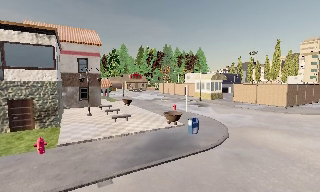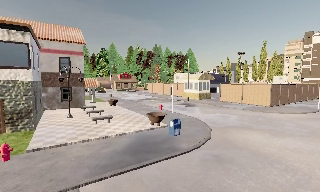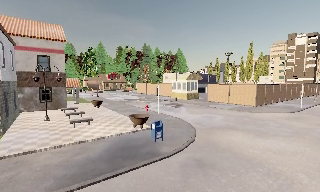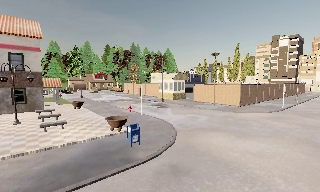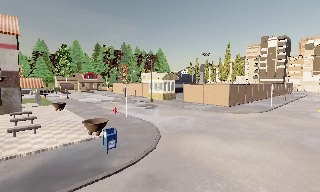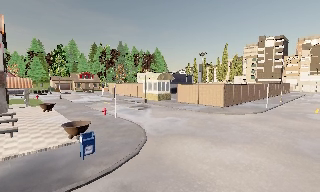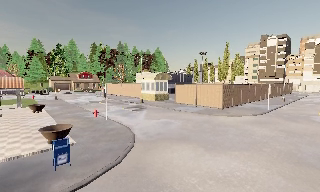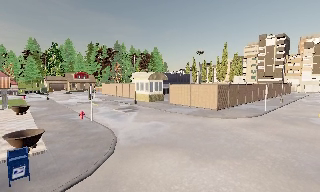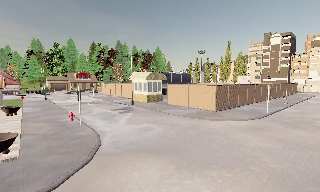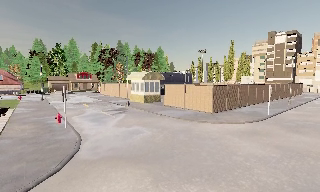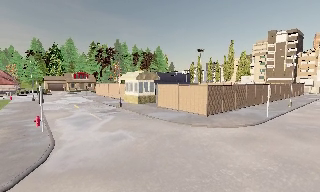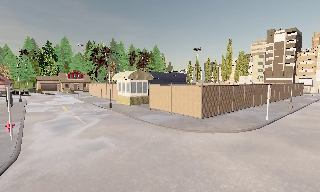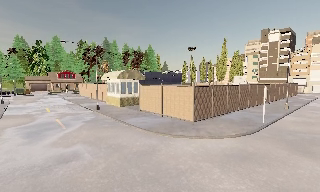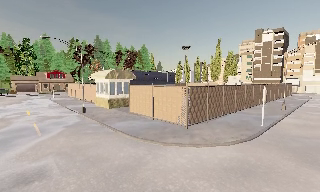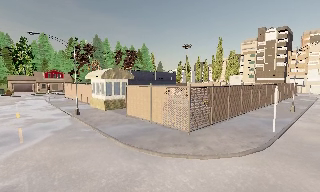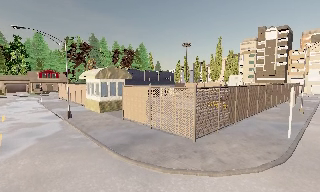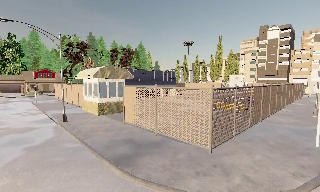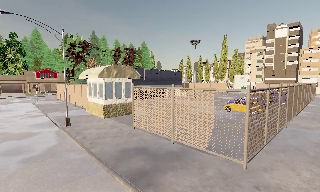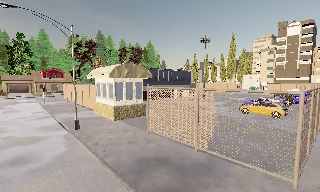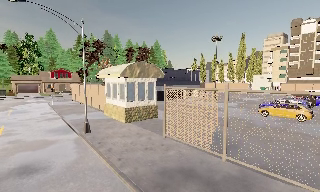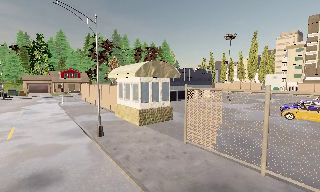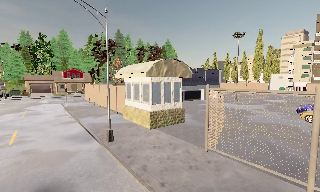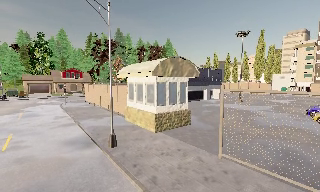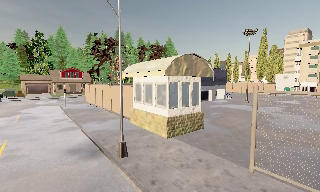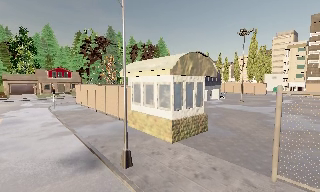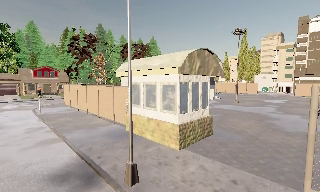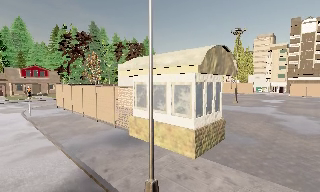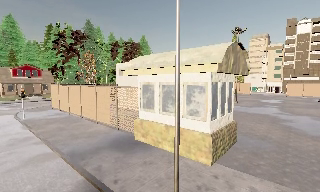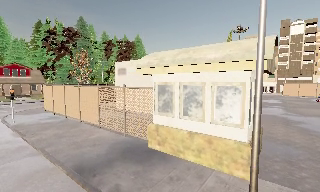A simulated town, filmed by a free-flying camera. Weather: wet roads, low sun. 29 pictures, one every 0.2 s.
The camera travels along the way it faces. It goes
forward.
0.0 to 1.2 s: The scene slides to the left, as the camera pans about 10 degrees to its right. It travels to its right and forward, about 6 m, so close, fixed things drift to the left.
1.2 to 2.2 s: The camera travels forward and to its right, about 7 m, so what stands in front looms larger.
2.2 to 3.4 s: The camera travels forward, about 8 m, so what stands in front looms larger.
3.4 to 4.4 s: The camera travels forward and to its left, about 6 m, so what stands in front looms larger.
4.4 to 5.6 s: The camera pans to its right, which is clockwise from overhead, by about 15 degrees. It travels forward and to its left, about 7 m, so what stands in front looms larger.
The film runs forward here.
